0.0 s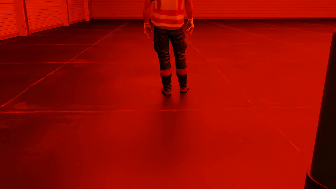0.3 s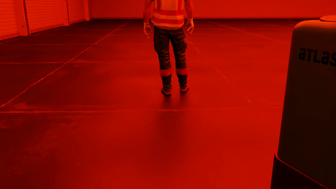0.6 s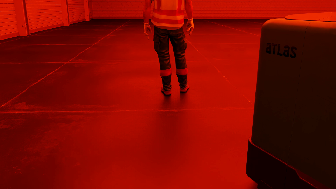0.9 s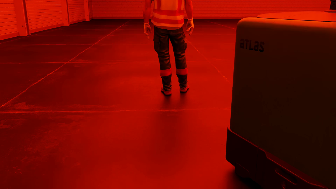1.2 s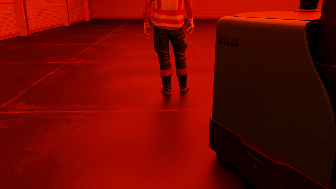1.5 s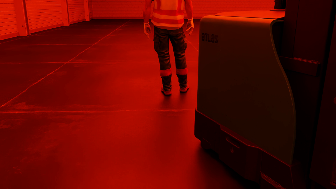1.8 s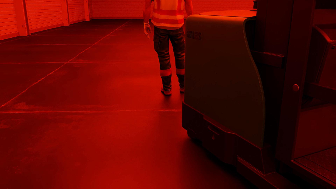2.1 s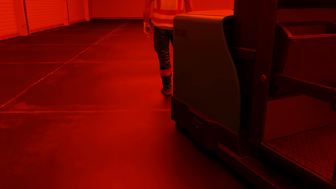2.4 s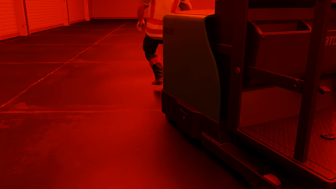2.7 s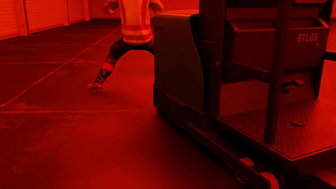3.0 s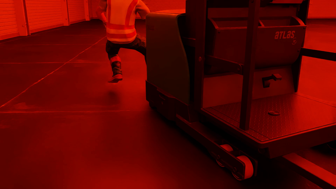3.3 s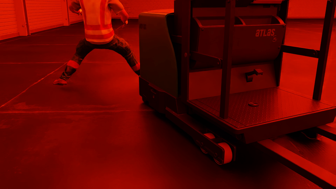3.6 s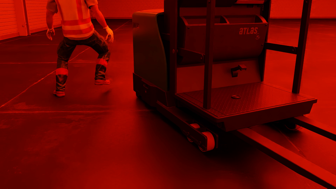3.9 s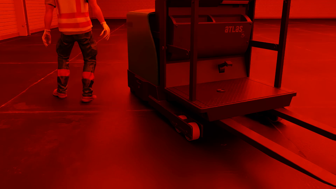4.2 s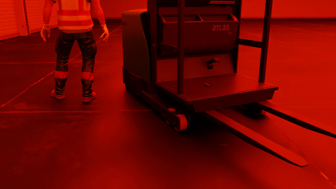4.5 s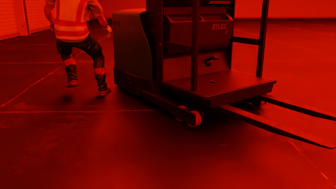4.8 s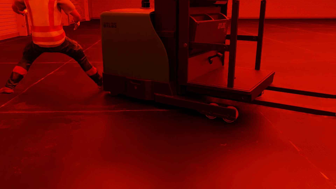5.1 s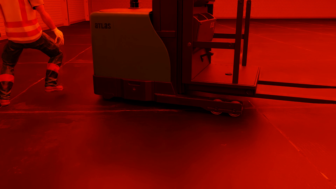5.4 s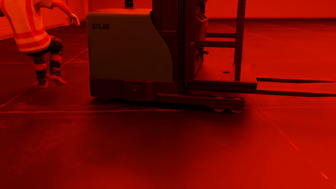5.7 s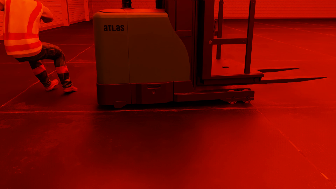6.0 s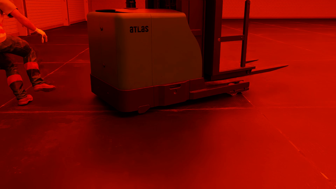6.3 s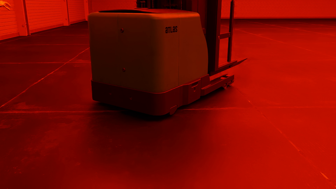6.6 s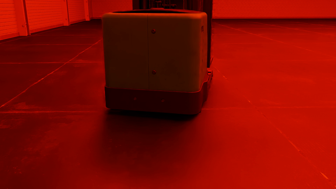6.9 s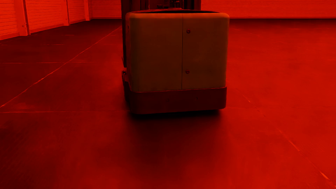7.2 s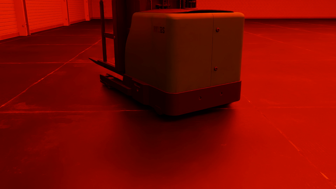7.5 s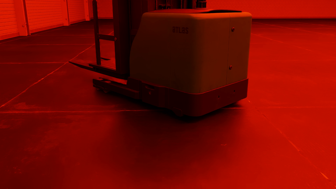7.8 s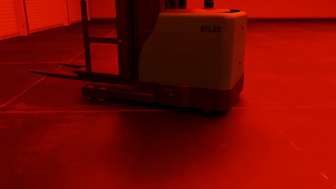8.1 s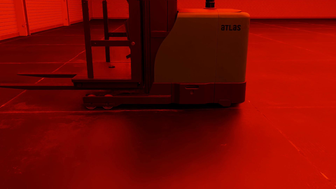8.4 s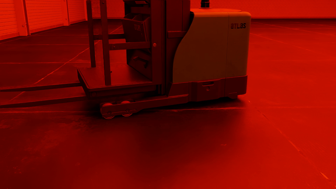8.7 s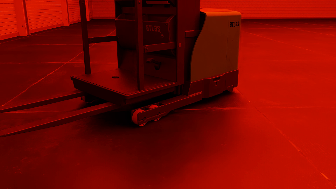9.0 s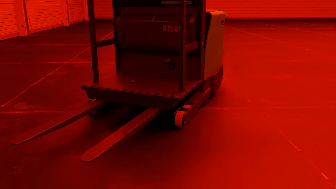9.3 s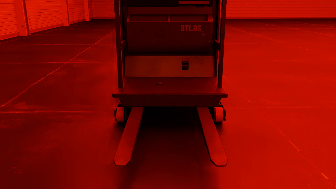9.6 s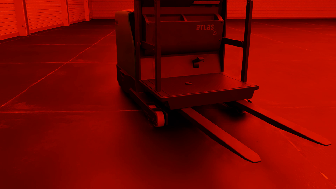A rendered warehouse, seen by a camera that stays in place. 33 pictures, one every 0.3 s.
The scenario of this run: Near miss between a forklift and a person.
